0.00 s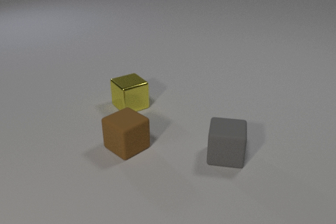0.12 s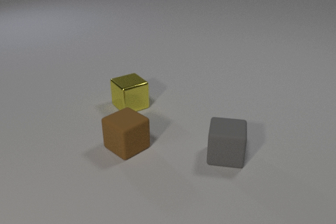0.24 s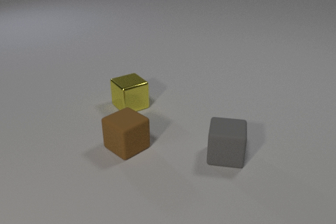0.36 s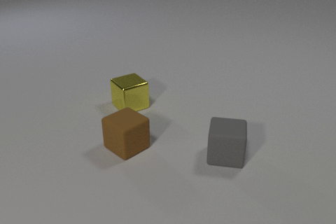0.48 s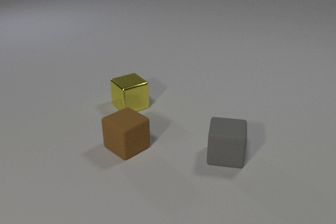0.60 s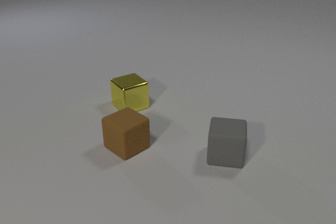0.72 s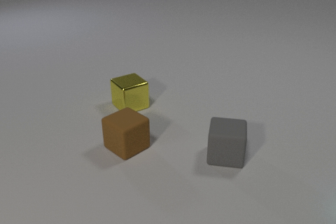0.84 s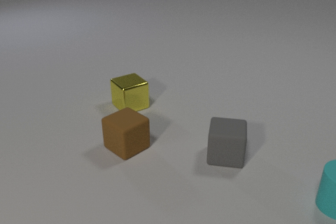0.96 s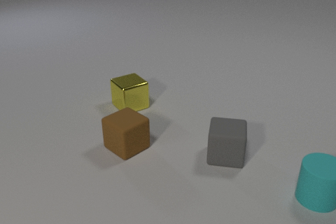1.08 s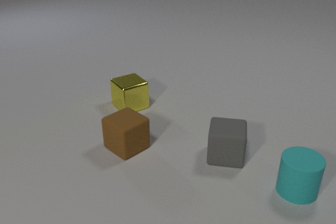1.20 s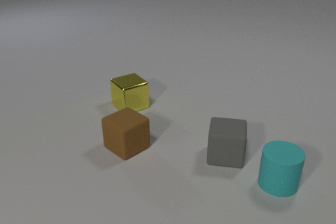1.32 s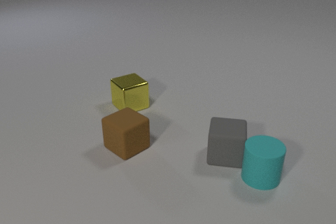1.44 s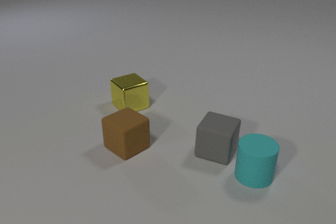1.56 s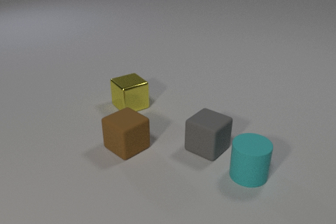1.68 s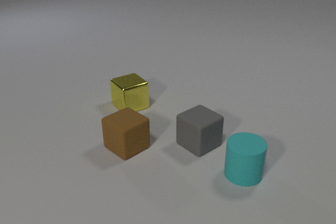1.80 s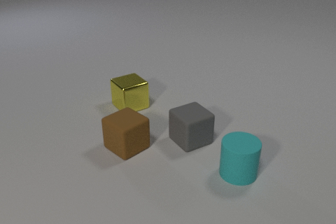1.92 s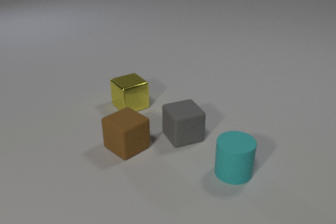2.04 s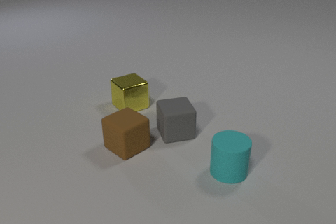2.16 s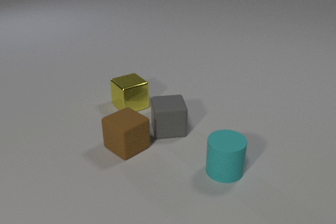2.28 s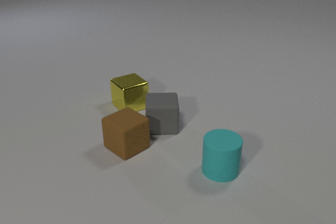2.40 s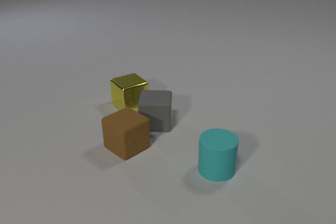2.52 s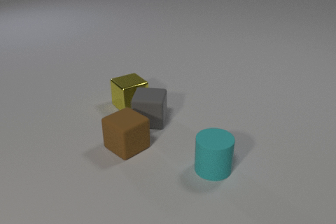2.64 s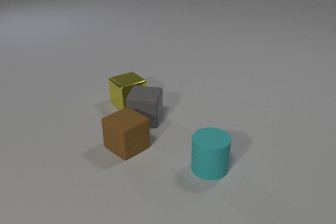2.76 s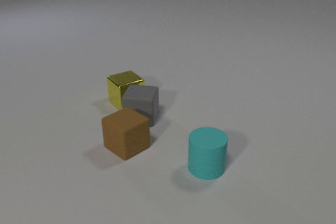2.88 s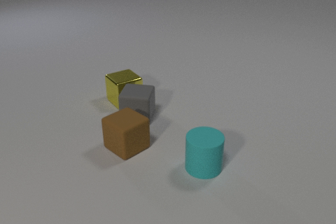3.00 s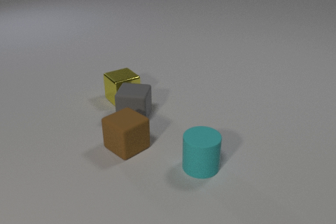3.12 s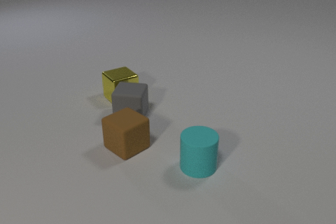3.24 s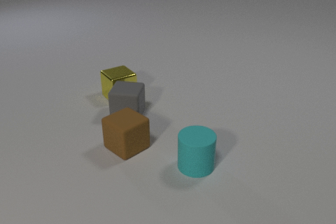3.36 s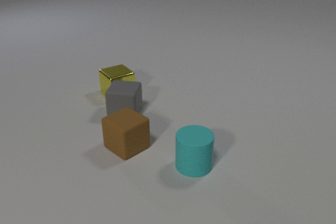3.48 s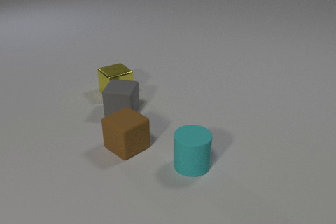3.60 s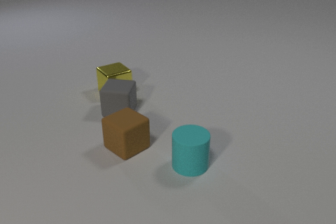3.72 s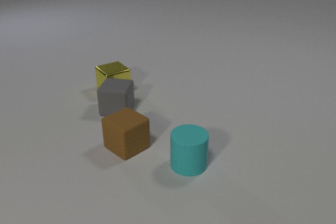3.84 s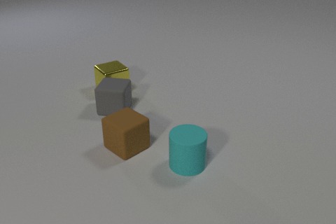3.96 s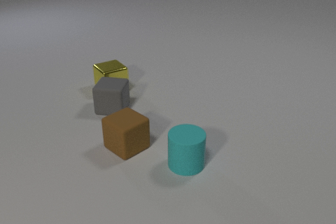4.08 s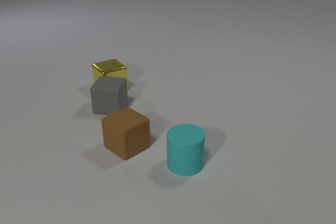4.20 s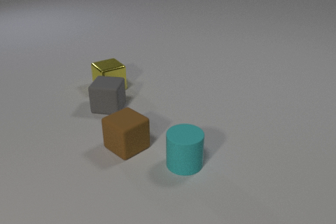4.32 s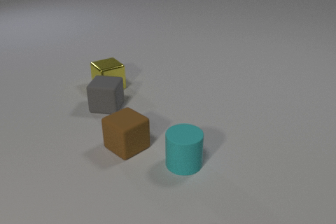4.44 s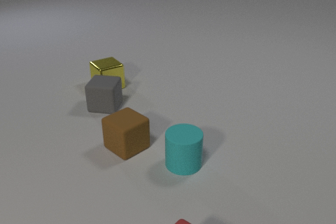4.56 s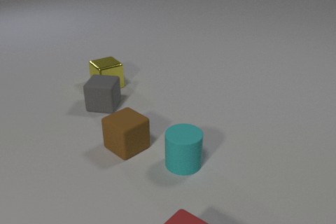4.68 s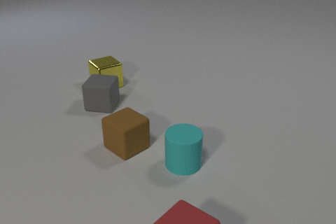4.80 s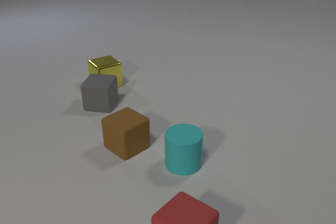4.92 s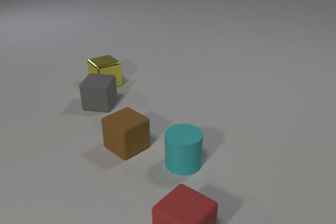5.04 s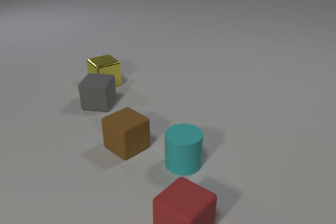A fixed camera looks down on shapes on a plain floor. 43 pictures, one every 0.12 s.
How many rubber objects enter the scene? 2.
How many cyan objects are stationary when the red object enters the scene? 0.
How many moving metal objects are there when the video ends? 1.
0.00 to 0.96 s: The cyan rubber cylinder comes in at the right edge, slides to the left.
0.96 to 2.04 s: The cyan rubber cylinder slides to the left. The gray rubber cube slides to the left and away from the camera, spins so that its near face slides to the left, clockwise seen from above. The cyan rubber cylinder and the gray rubber cube collide.
2.04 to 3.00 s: The cyan rubber cylinder slides to the left. The gray rubber cube slides to the left and away from the camera, spins clockwise seen from above by about 30 degrees, its near face sliding to the left. The yellow metal cube slides away from the camera and to the left. The gray rubber cube and the yellow metal cube collide.
3.00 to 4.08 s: The cyan rubber cylinder slides to the left. The gray rubber cube slides to the left and away from the camera. The yellow metal cube slides away from the camera and to the left.
4.08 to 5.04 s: The gray rubber cube slides to the left and away from the camera. The yellow metal cube slides away from the camera and to the left. The red rubber cube comes in at the bottom edge, slides away from the camera.
